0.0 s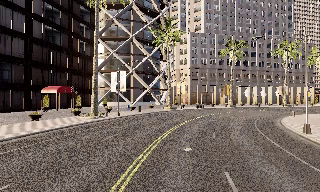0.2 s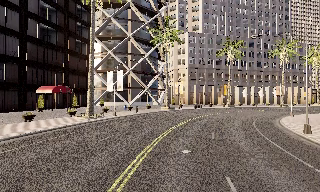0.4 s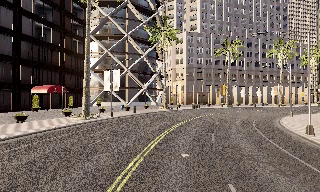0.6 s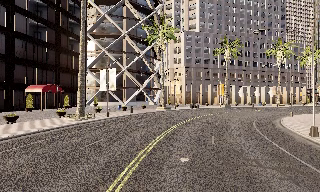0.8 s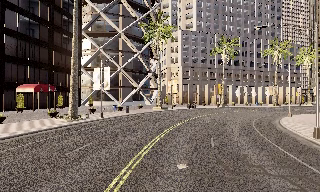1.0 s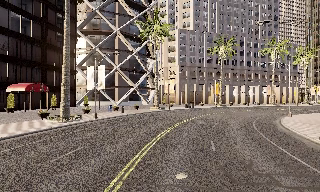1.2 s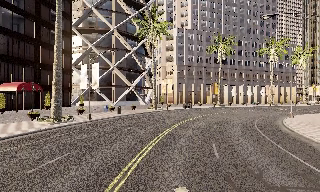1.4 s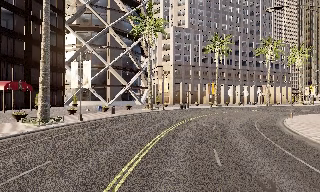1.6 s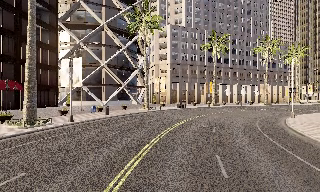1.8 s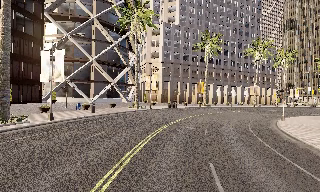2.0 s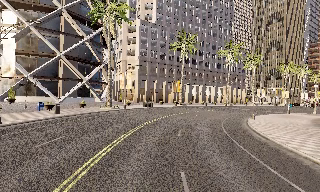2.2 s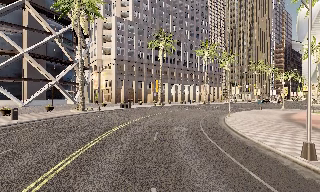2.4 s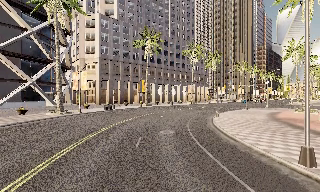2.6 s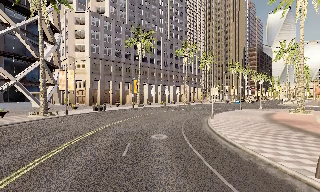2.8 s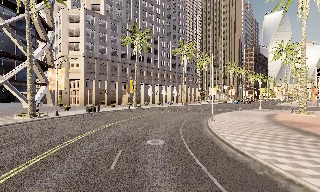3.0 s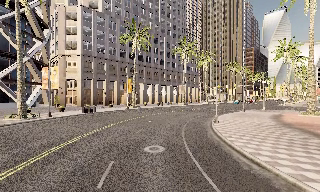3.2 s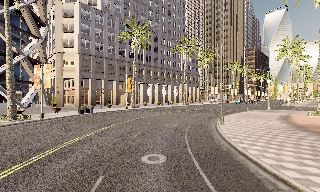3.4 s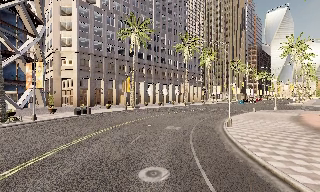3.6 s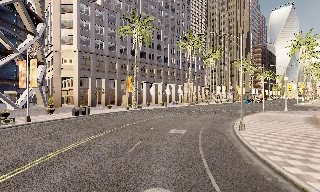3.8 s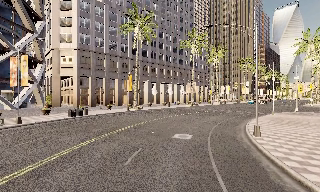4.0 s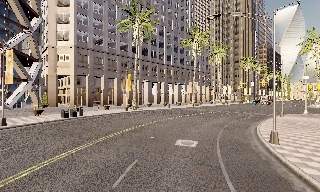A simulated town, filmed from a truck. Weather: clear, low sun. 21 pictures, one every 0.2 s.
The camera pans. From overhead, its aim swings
clockwise.
The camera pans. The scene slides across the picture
to the left.
0.0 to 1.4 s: The camera travels forward, about 5 m, so what stands in front looms larger. It gains speed.
1.4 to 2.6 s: The scene slides to the left, as the camera pans about 25 degrees to its right. It travels forward, about 7 m, so what stands in front looms larger.
2.6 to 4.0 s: The camera travels forward, about 10 m, so what stands in front looms larger.
The film runs forward here.
